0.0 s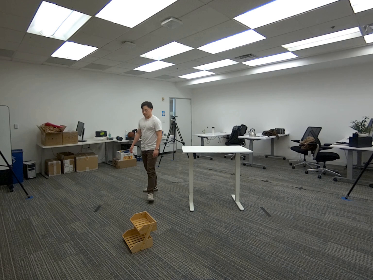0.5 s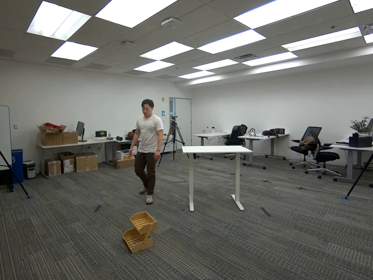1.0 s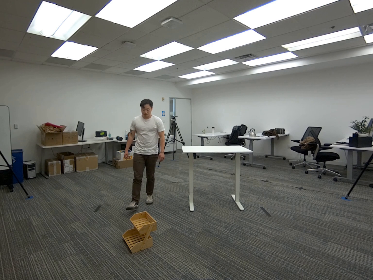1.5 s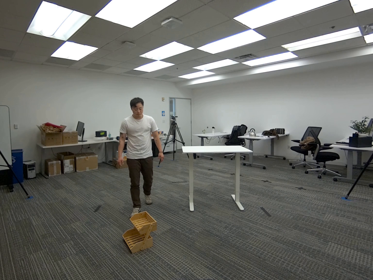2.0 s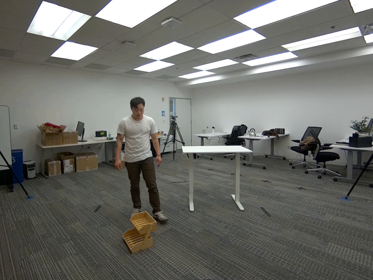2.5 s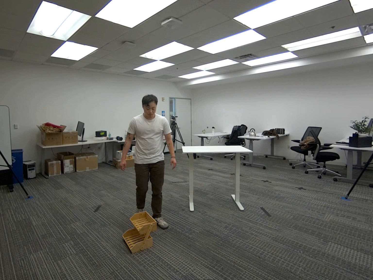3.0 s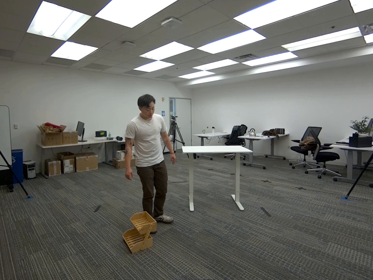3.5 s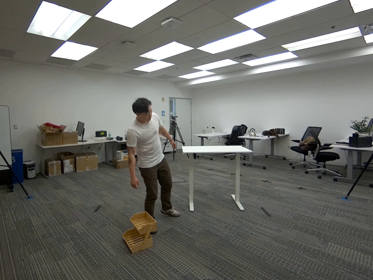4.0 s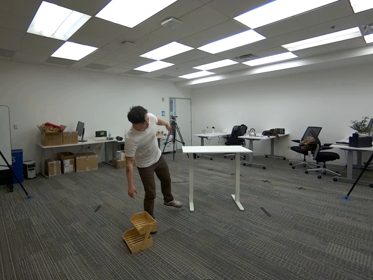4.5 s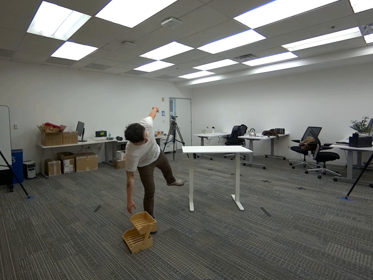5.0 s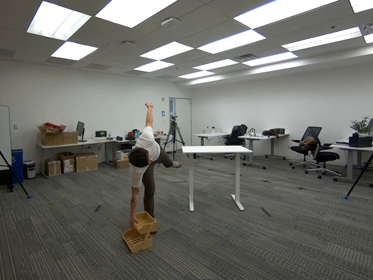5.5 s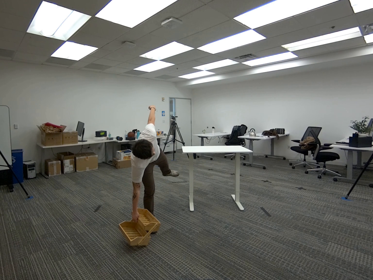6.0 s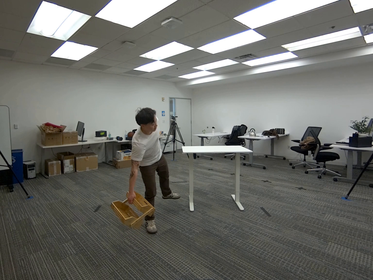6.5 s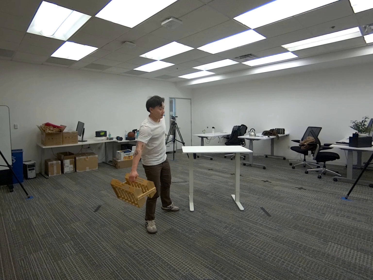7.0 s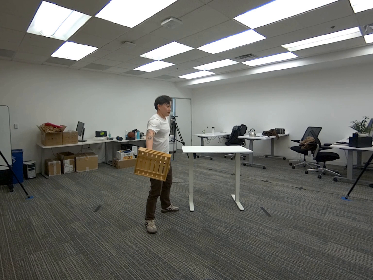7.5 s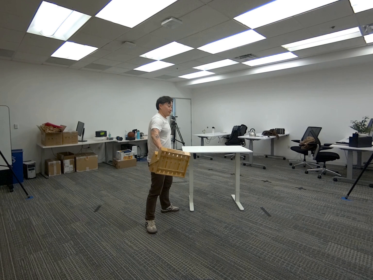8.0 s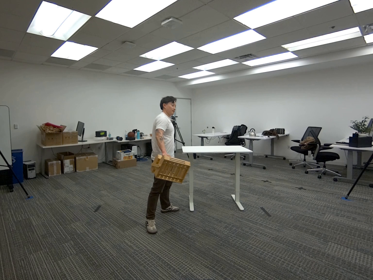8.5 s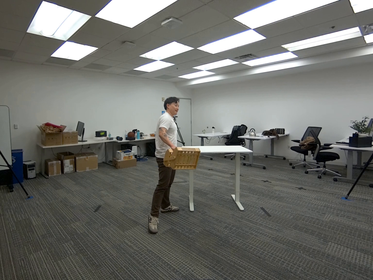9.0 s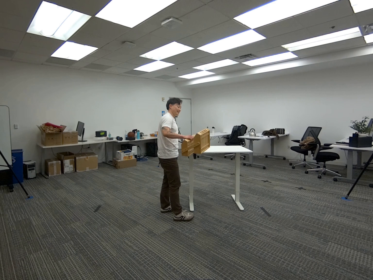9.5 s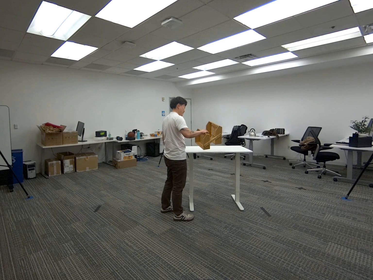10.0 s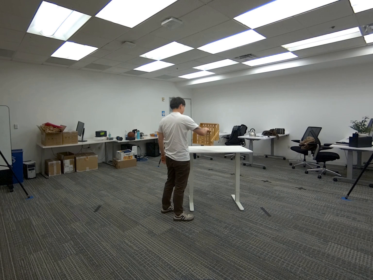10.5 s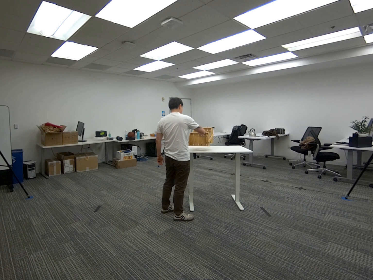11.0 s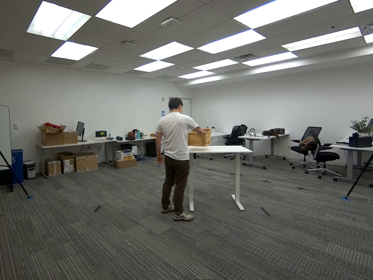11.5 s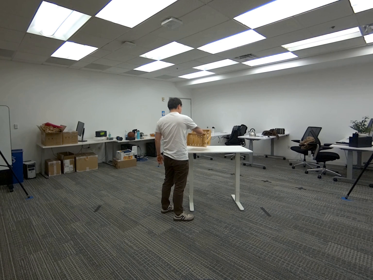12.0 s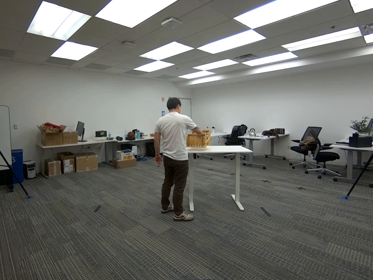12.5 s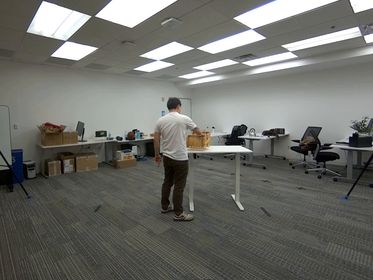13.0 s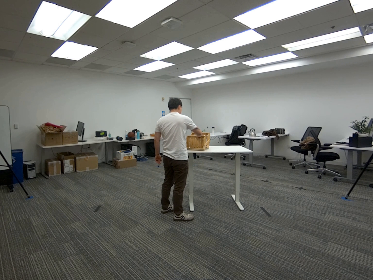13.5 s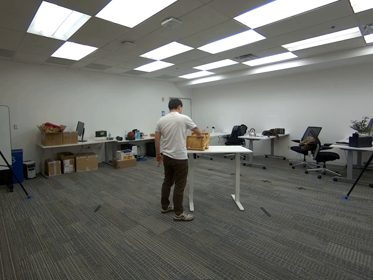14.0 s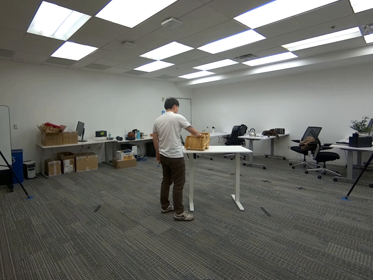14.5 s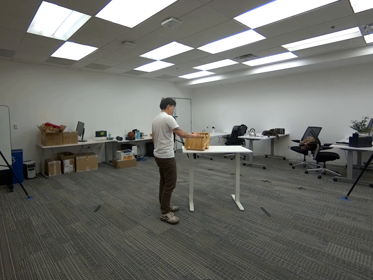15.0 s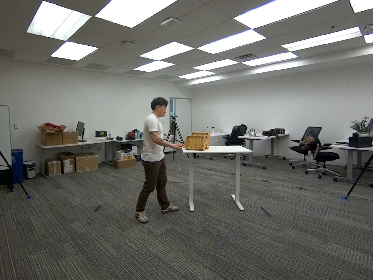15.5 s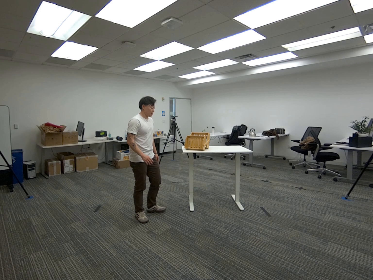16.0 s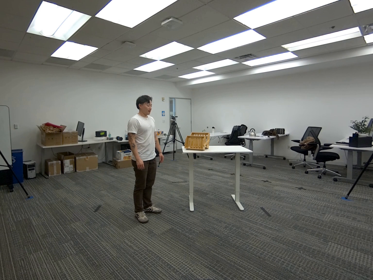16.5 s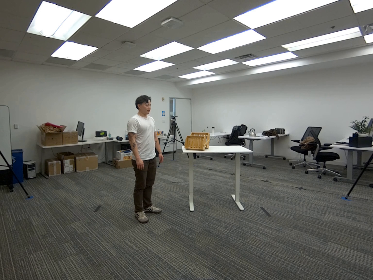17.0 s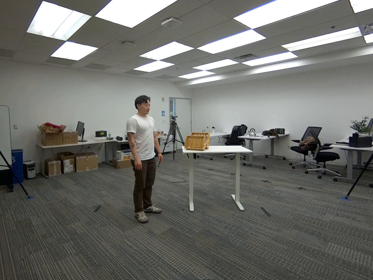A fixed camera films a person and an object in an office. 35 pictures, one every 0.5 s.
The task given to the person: Walk over to the wooden crate on the ground and pick up the wooden crate from the side and place on the white desk.
